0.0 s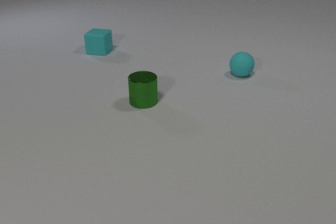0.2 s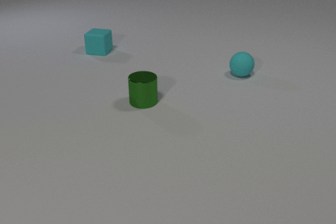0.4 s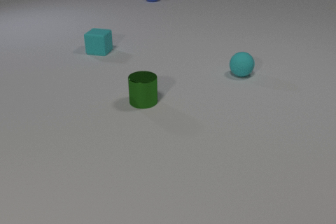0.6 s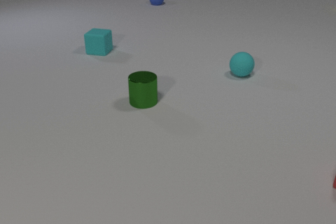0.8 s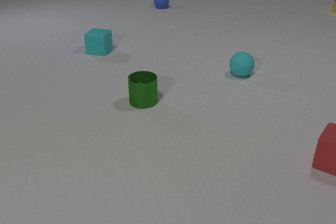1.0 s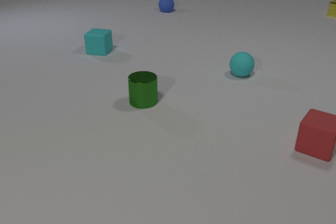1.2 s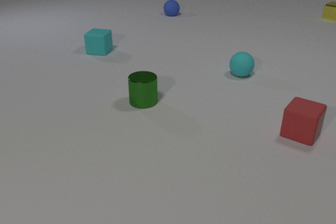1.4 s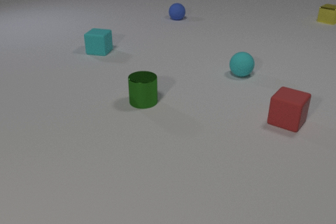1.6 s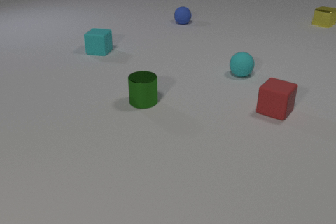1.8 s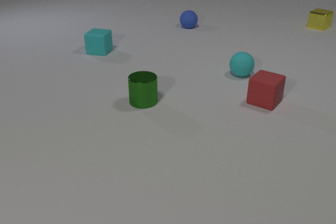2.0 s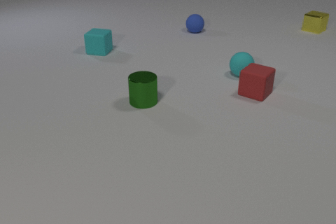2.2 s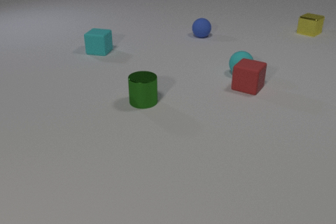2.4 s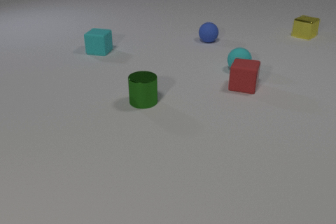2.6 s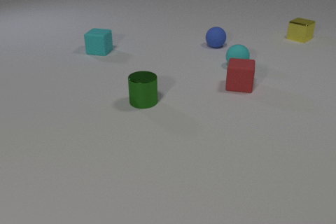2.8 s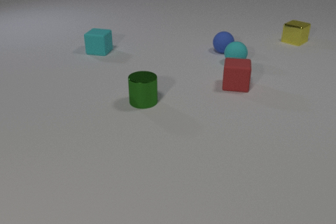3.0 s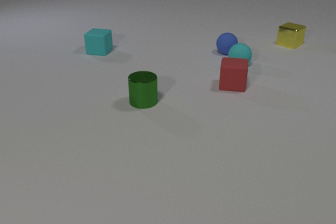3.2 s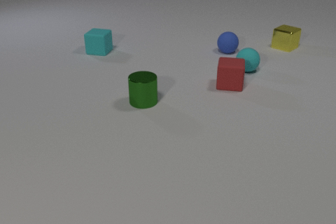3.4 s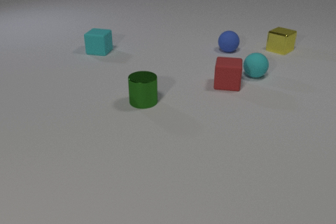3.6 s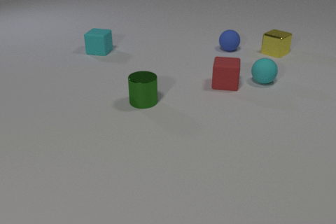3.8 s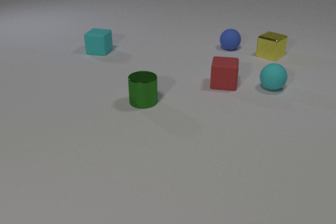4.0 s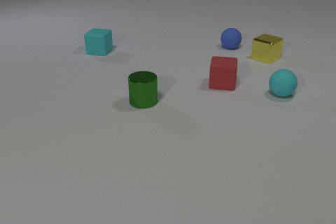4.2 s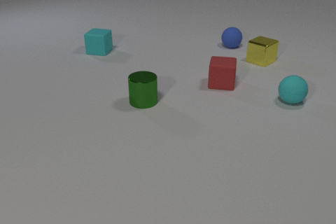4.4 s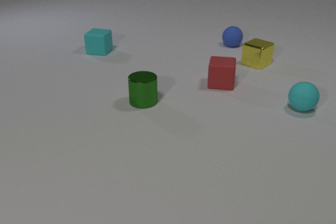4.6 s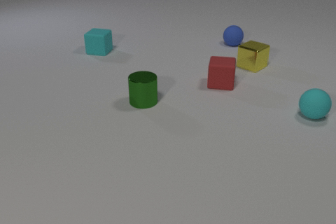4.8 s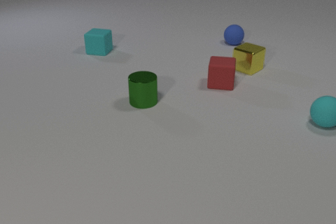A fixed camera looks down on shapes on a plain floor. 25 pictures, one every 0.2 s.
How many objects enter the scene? 3.
Are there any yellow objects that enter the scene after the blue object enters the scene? yes.
What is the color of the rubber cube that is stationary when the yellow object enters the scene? cyan.
0.0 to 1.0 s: The red rubber cube comes in at the right edge, slides away from the camera and to the left. The yellow metal cube comes in at the right edge, slides toward the camera. The blue rubber sphere comes in at the top edge, rolls toward the camera.
1.0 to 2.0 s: The red rubber cube slides away from the camera and to the left. The yellow metal cube slides toward the camera. The blue rubber sphere rolls toward the camera and to the right.
2.0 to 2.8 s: The red rubber cube slides to the left and away from the camera, spins so that its near face slides to the right, counterclockwise seen from above. The cyan rubber sphere rolls away from the camera. The yellow metal cube slides toward the camera and to the left. The blue rubber sphere rolls toward the camera and to the right. The red rubber cube and the cyan rubber sphere collide.
2.8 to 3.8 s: The red rubber cube slides to the left. The cyan rubber sphere rolls toward the camera and to the right. The yellow metal cube slides toward the camera and to the left. The blue rubber sphere rolls away from the camera and to the right. The cyan rubber sphere and the blue rubber sphere collide.
3.8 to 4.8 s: The cyan rubber sphere rolls toward the camera and to the right. The yellow metal cube slides toward the camera and to the left. The blue rubber sphere rolls away from the camera.
